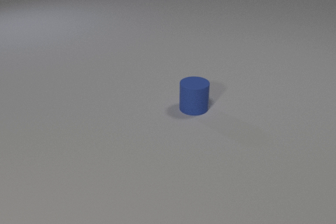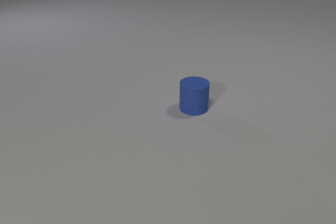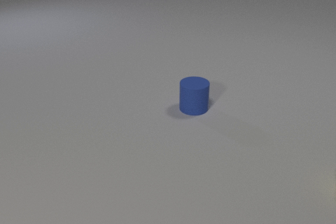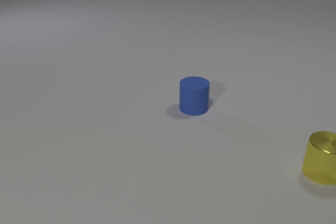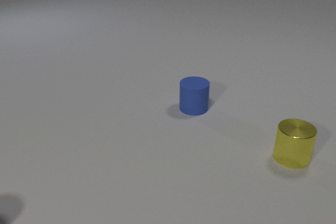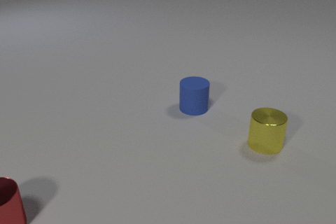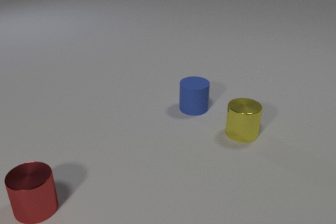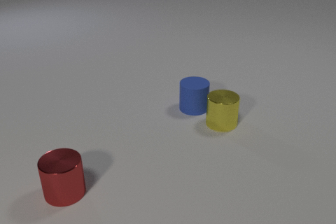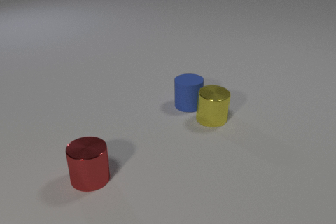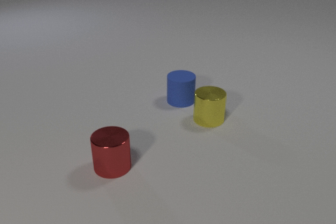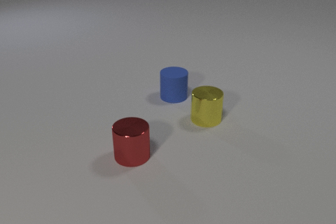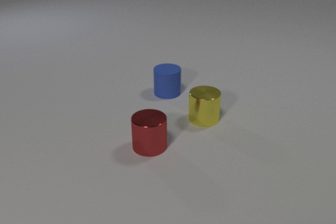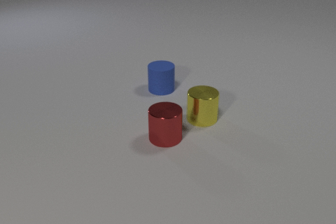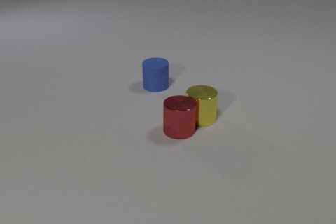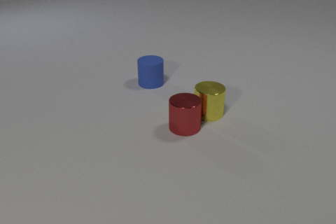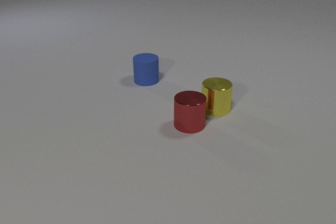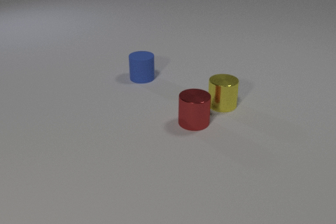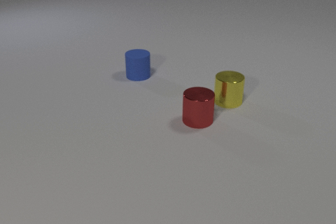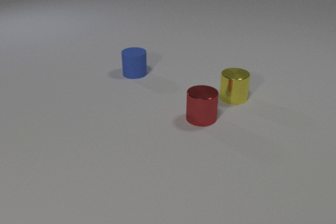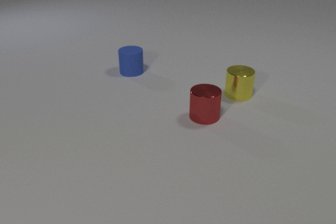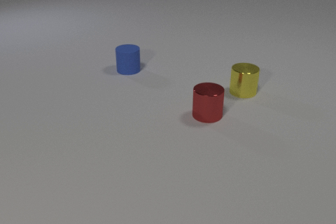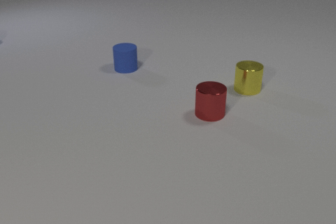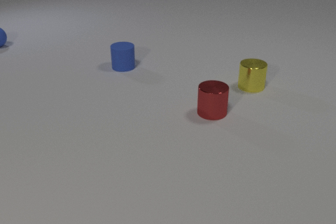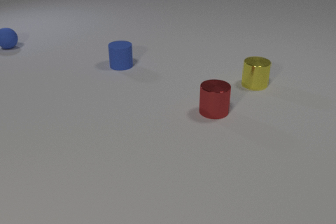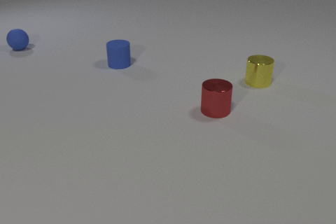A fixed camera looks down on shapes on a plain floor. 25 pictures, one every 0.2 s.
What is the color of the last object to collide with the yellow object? red.
What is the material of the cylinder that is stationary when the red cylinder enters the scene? rubber.
What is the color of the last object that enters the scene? blue.
0.0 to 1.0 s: The yellow metal cylinder comes in at the right edge, slides to the left and away from the camera. The red metal cylinder comes in at the left edge, slides to the right.
1.0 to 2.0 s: The yellow metal cylinder slides to the left and away from the camera. The blue rubber cylinder slides away from the camera and to the left. The red metal cylinder slides to the right and away from the camera. The yellow metal cylinder and the blue rubber cylinder collide.
2.0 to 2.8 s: The yellow metal cylinder slides away from the camera. The blue rubber cylinder slides away from the camera and to the left. The red metal cylinder slides to the right and away from the camera. The yellow metal cylinder and the red metal cylinder collide.
2.8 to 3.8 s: The yellow metal cylinder slides away from the camera and to the right. The blue rubber cylinder slides away from the camera and to the left. The red metal cylinder slides away from the camera and to the right.
3.8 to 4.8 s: The yellow metal cylinder slides away from the camera and to the right. The blue rubber cylinder slides away from the camera and to the left. The blue rubber sphere comes in at the left edge, rolls to the right and toward the camera. The red metal cylinder slides away from the camera and to the right.
